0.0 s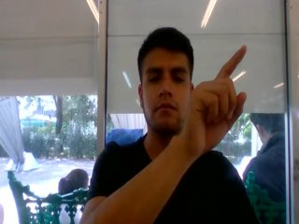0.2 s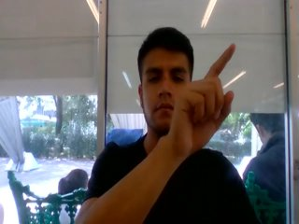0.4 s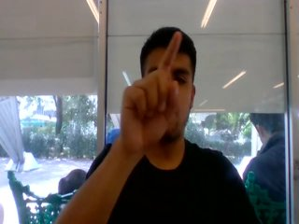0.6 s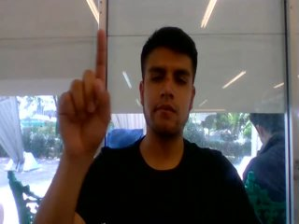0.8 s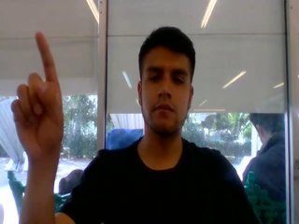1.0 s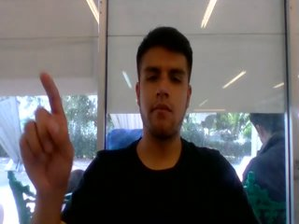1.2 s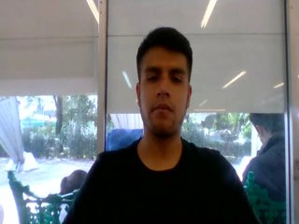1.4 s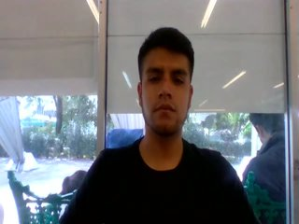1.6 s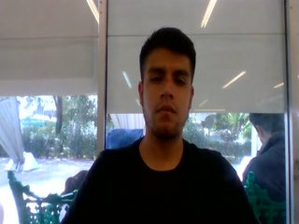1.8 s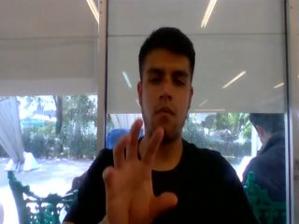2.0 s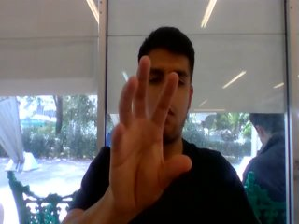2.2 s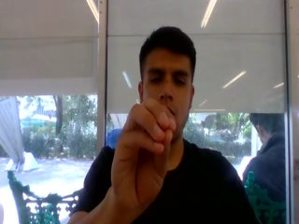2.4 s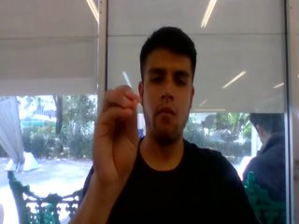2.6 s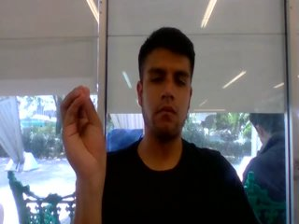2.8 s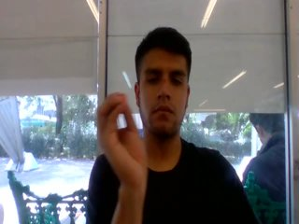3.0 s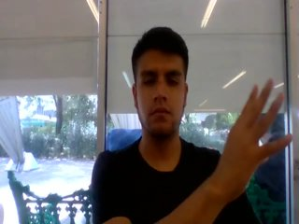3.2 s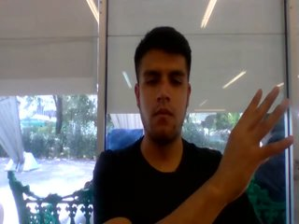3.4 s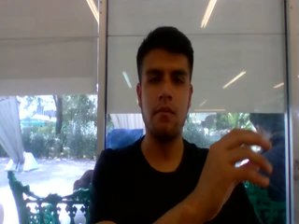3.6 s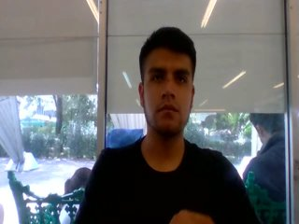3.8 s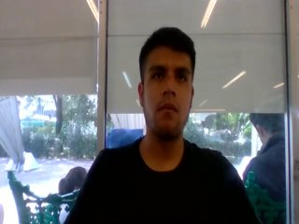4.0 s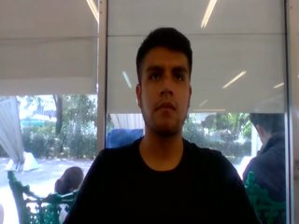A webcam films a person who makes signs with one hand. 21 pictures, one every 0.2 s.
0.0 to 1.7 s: Pointing with one finger.
1.8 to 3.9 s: On the screen the hand sweeps to the left. The name of the sign: Throw left.
